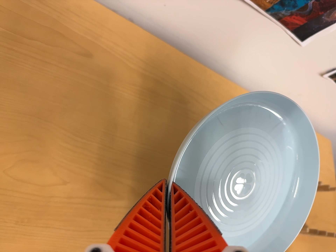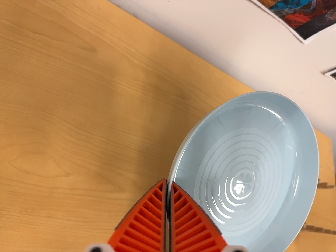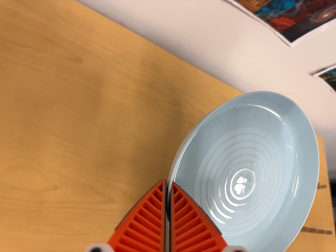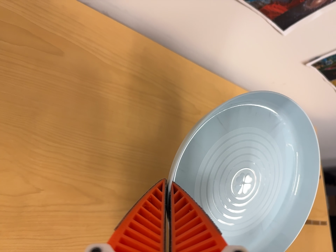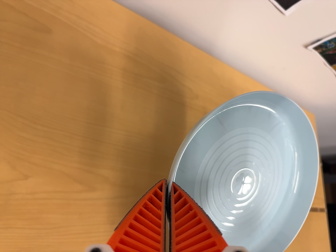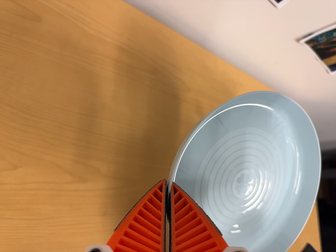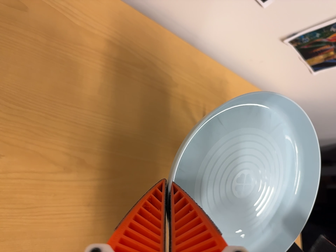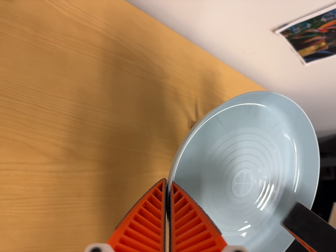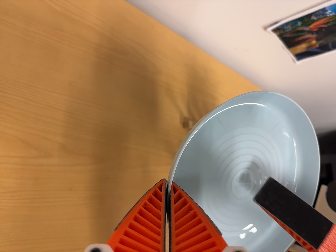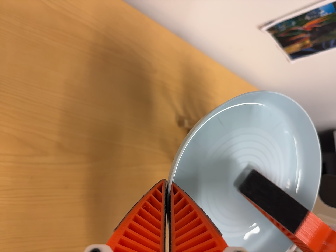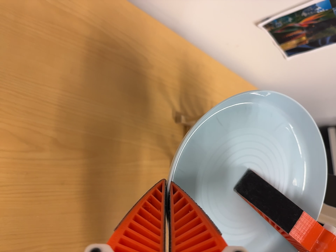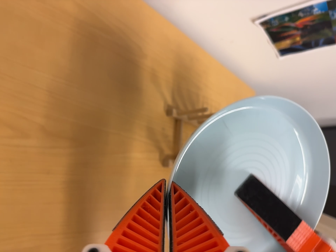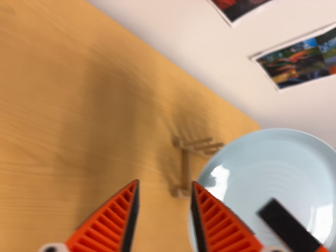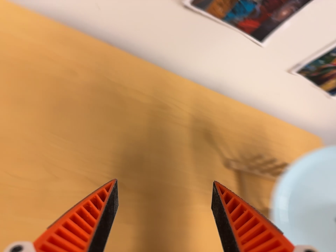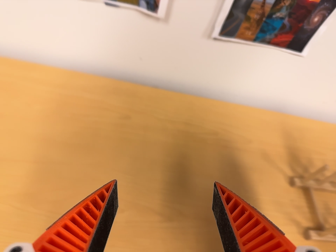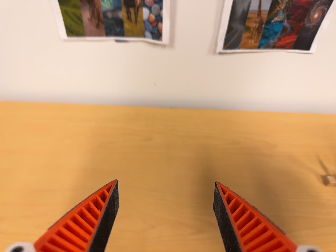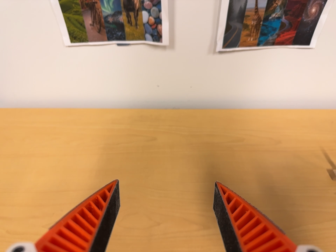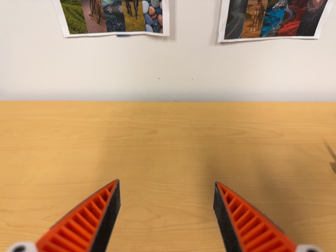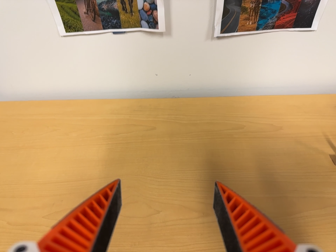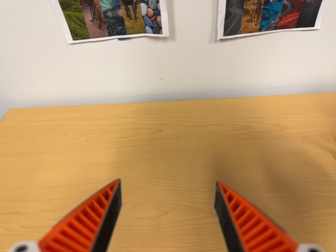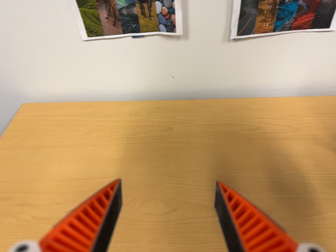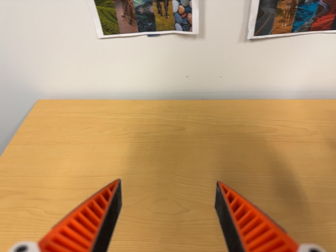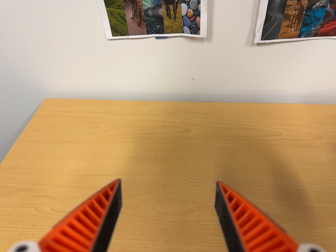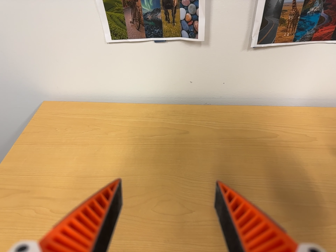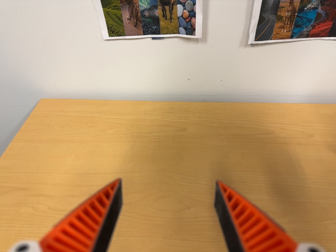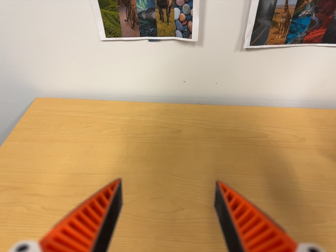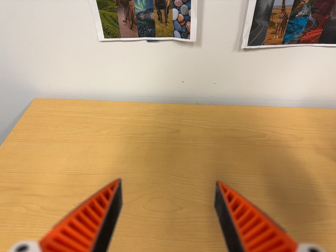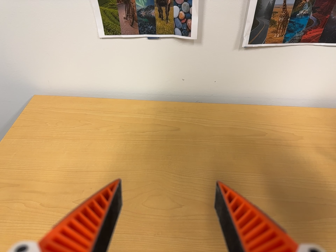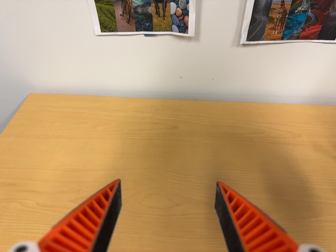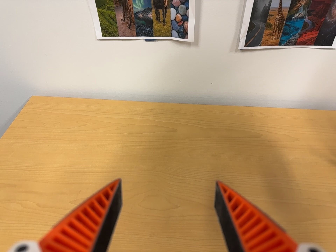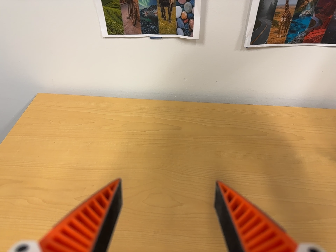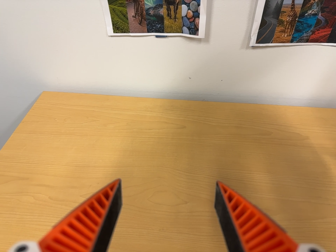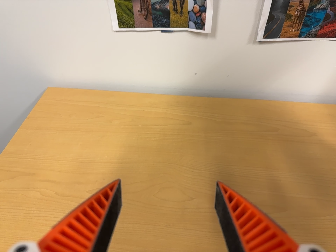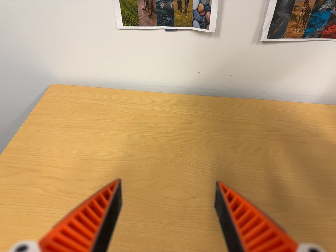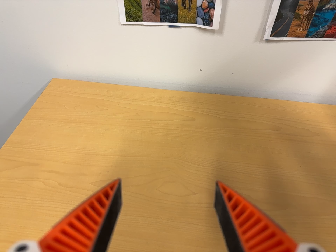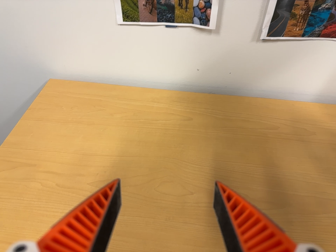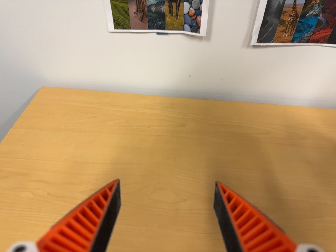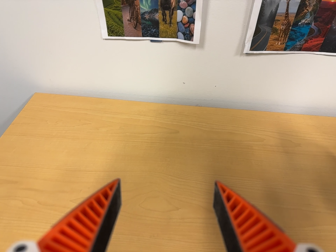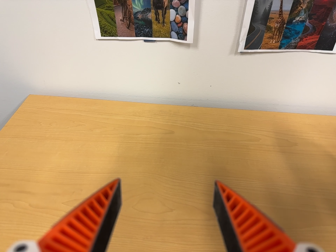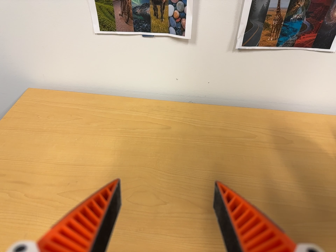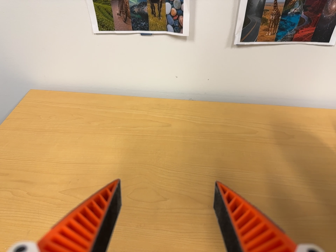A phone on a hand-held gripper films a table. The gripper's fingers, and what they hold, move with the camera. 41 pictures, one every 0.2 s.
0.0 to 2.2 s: The scene slides to the left, as the camera pans about 15 degrees to its right. Its aim tips toward the bottom of its view by about 10 degrees, and the scene shifts upward.
2.2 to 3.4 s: The camera pans to its left by about 40 degrees. It travels backward, to its right and toward the bottom of its view, about 16 cm. Its aim tips toward the top of its view by about 30 degrees, and the scene shifts downward. It rolls about its line of sight by about 30 degrees, and the scene rotates counterclockwise.
3.4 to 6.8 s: The camera travels to its left, about 5 cm, so close, fixed things drift to the right.
6.8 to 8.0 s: The camera travels to its right, about 5 cm, so close, fixed things drift to the left.
The film runs forward here.
